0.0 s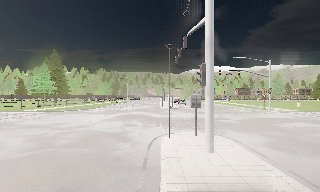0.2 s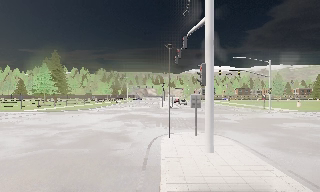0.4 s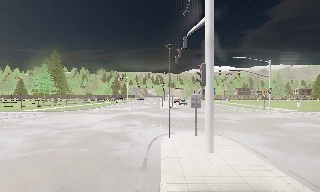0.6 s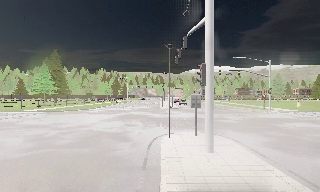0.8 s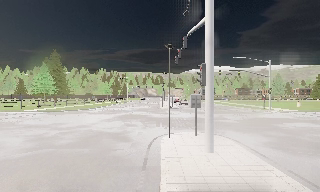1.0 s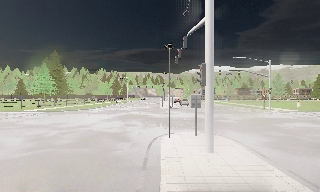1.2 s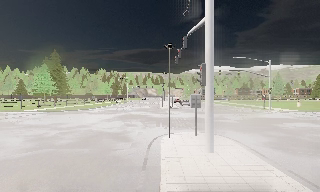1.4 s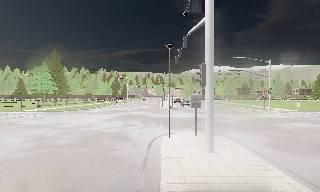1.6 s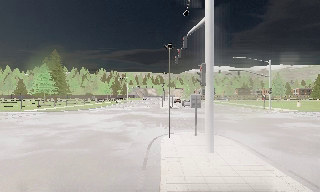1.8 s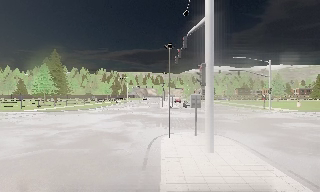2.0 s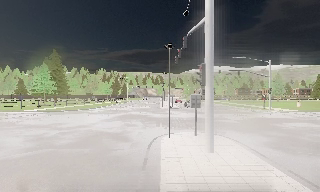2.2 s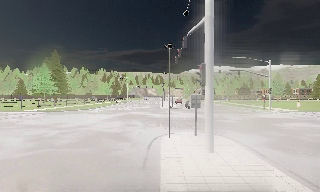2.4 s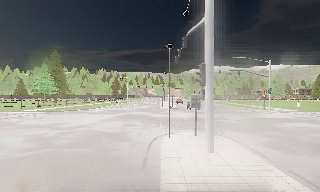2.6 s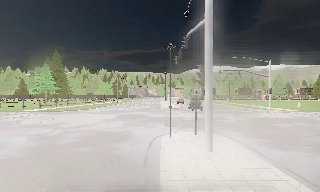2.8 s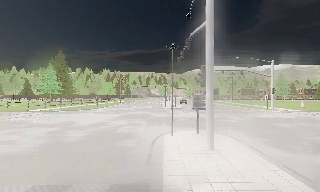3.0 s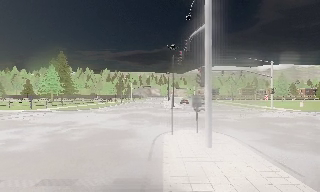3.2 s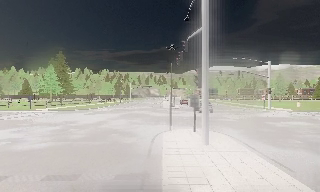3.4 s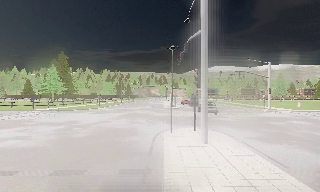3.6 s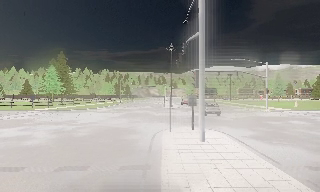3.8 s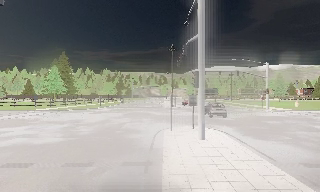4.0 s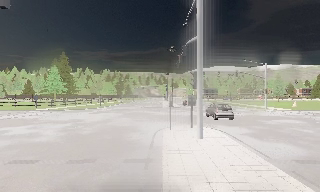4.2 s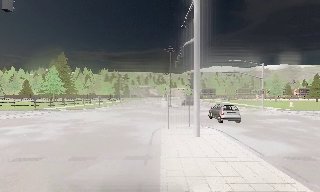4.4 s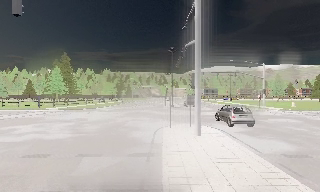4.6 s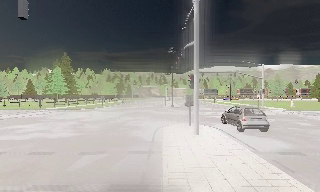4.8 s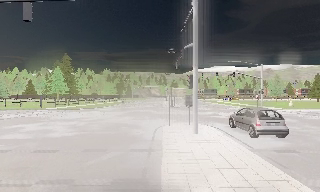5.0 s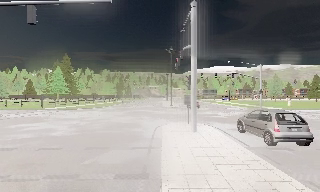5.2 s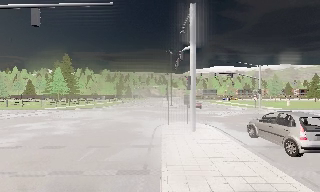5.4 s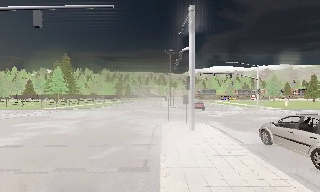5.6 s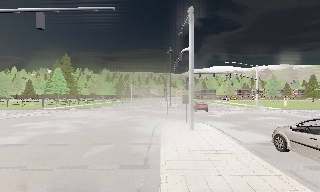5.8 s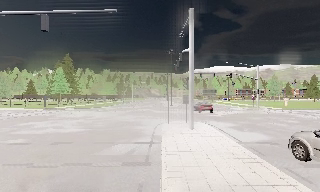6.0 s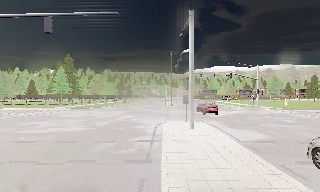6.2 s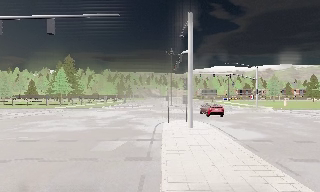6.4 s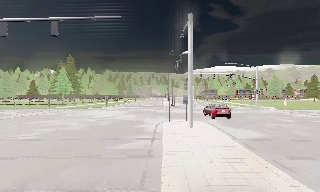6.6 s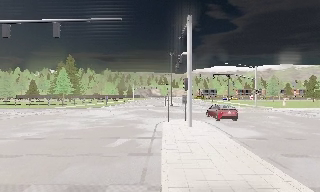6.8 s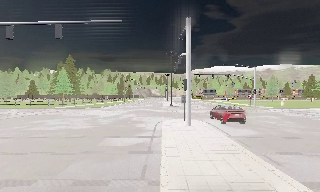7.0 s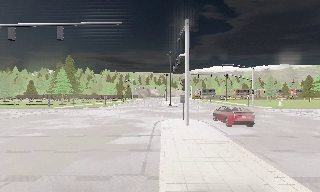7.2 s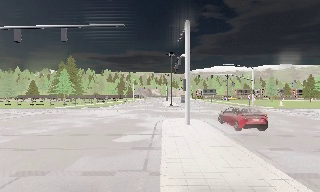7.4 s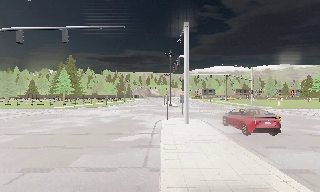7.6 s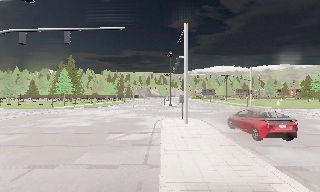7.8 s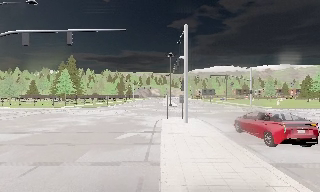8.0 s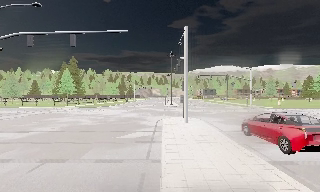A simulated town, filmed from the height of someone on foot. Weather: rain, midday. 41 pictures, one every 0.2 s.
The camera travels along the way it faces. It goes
backward.
0.0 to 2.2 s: The camera keeps its place and its aim.
2.2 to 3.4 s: The camera travels backward, about 1 m, so what stands in front gets smaller. It gains speed.
3.4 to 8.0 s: The camera travels backward, about 6 m, so what stands in front gets smaller.
The film runs backward here.
